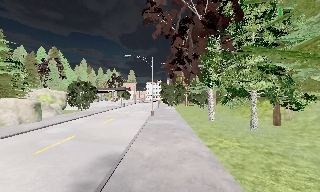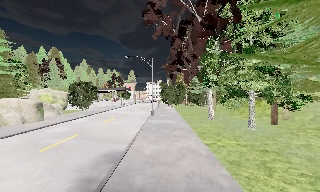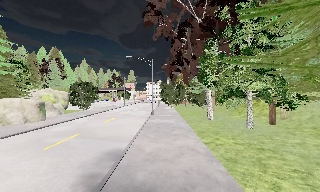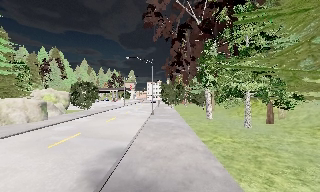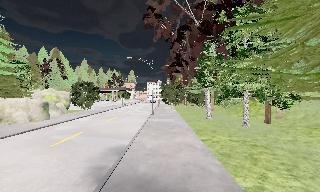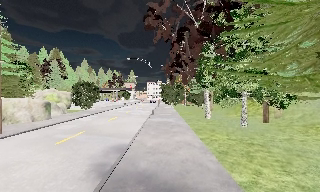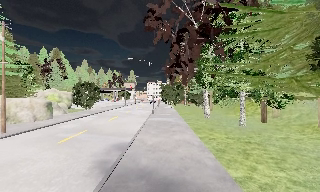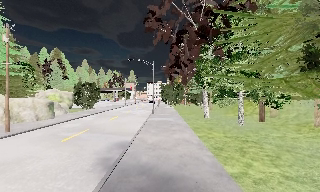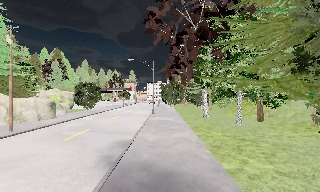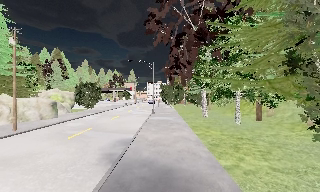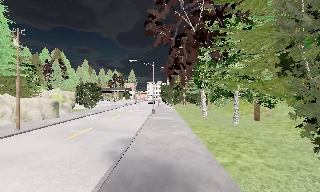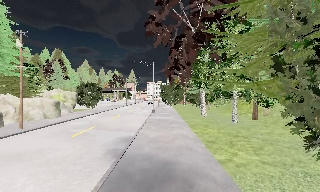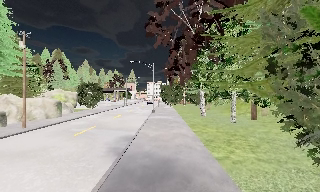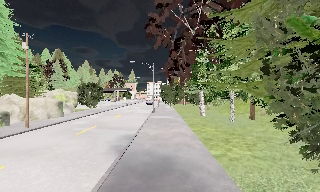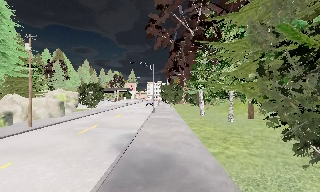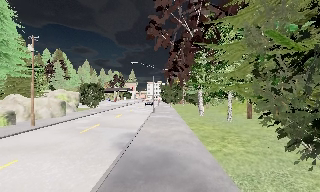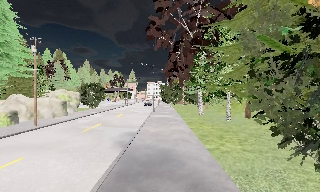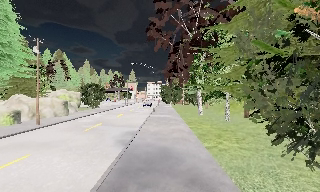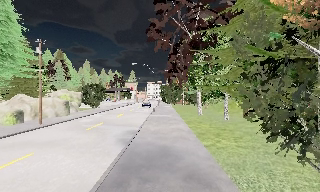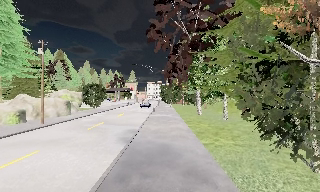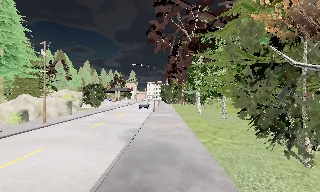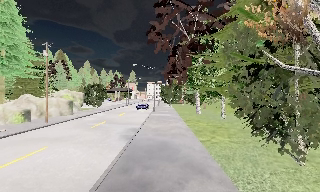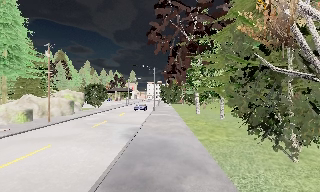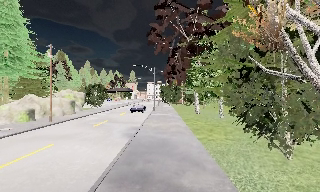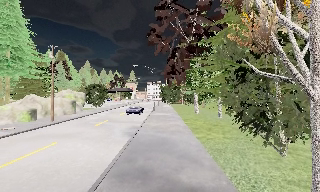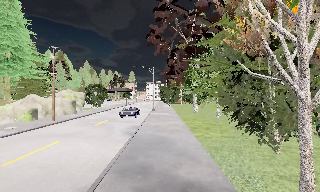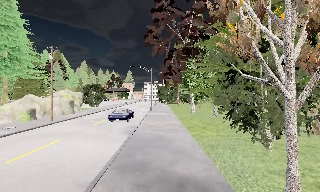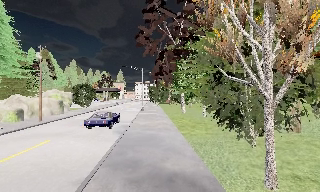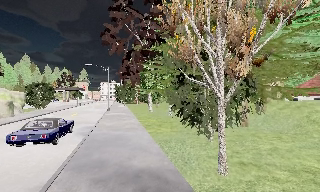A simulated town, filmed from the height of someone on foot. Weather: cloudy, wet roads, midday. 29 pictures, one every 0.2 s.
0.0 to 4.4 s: The camera travels backward, about 6 m, so what stands in front gets smaller.
4.4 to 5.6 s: The scene slides to the left, as the camera pans about 15 degrees to its right. It travels backward, about 1.5 m, so what stands in front gets smaller.
The film runs backward here.
